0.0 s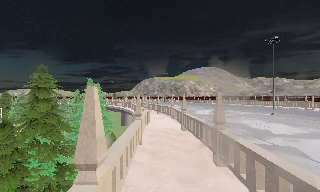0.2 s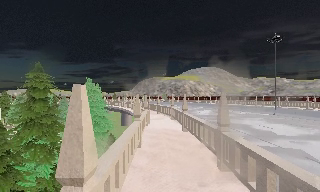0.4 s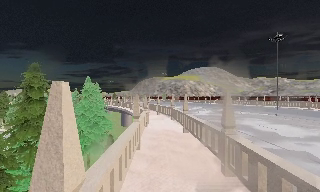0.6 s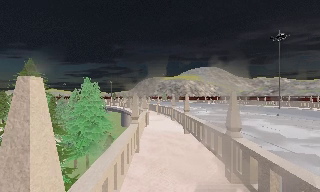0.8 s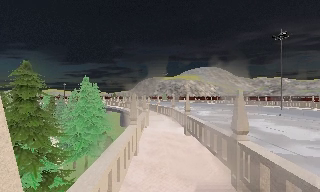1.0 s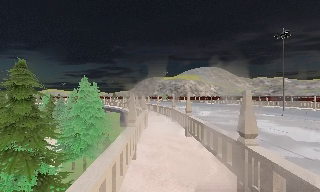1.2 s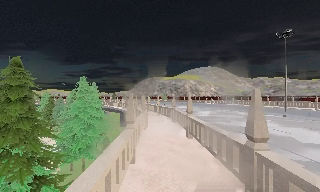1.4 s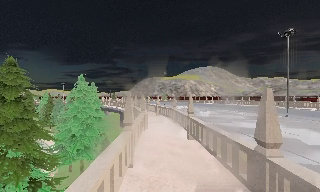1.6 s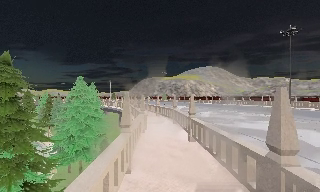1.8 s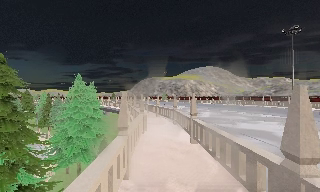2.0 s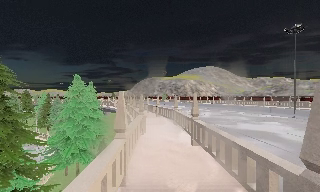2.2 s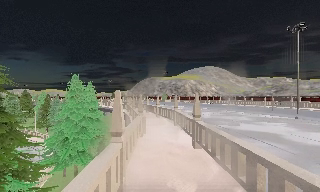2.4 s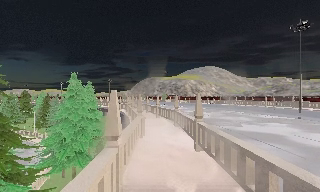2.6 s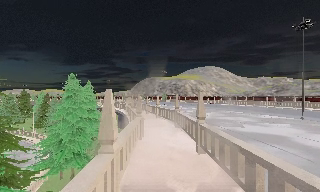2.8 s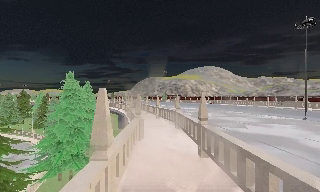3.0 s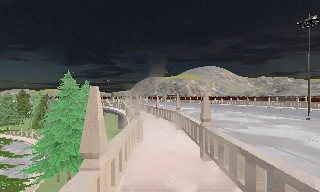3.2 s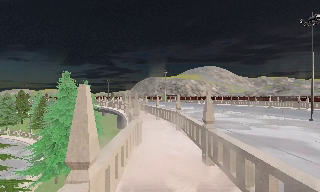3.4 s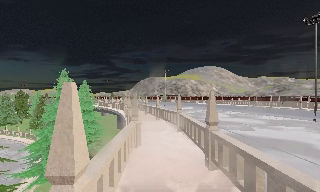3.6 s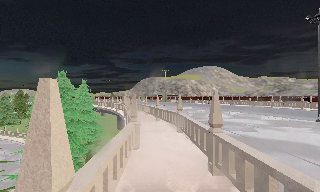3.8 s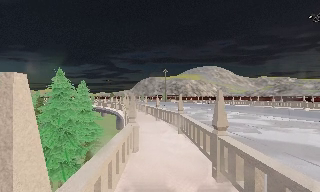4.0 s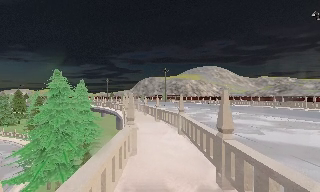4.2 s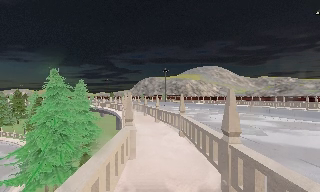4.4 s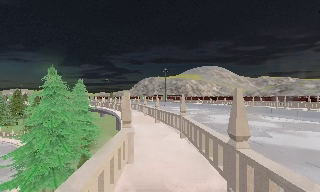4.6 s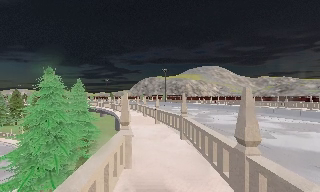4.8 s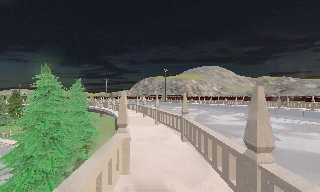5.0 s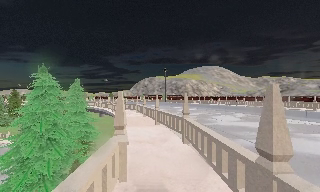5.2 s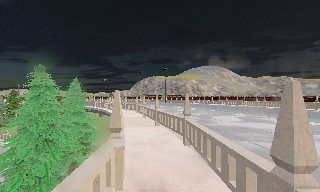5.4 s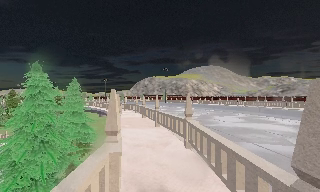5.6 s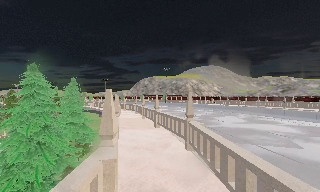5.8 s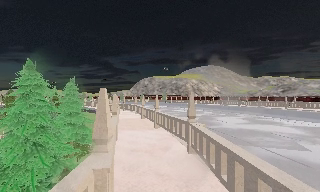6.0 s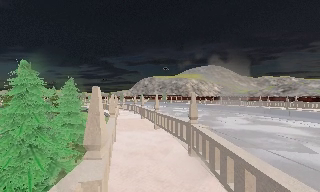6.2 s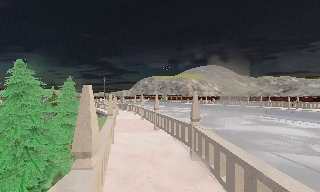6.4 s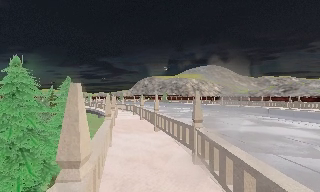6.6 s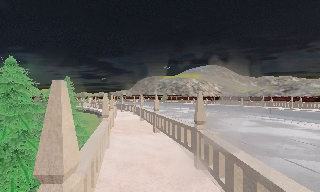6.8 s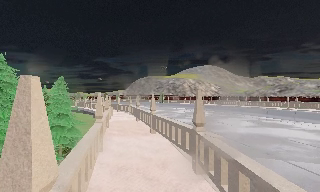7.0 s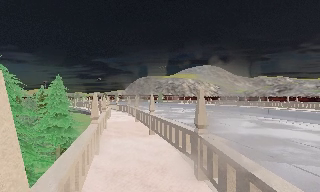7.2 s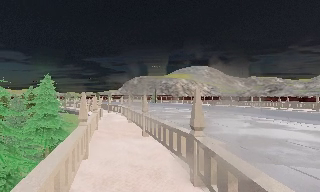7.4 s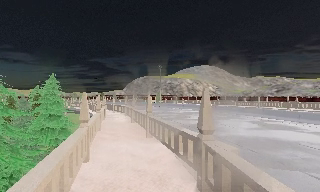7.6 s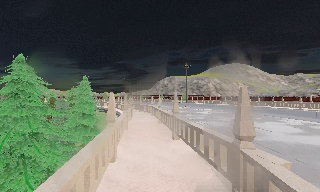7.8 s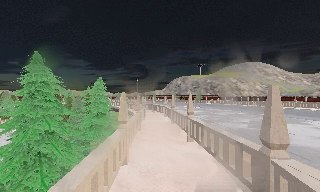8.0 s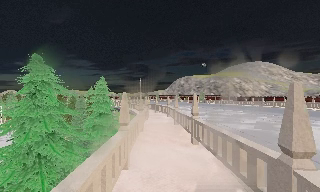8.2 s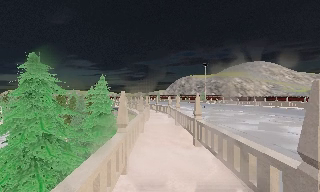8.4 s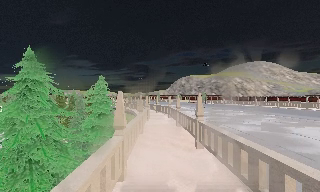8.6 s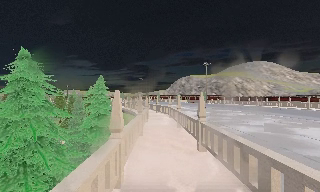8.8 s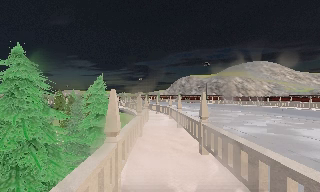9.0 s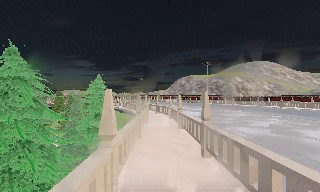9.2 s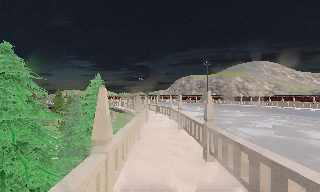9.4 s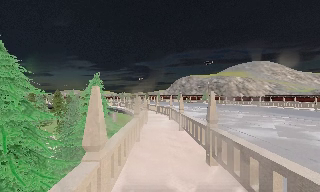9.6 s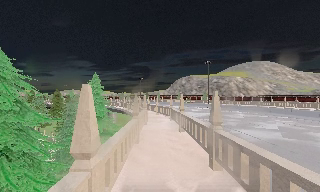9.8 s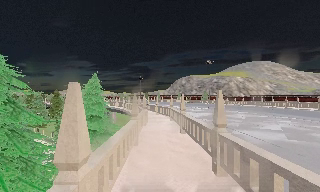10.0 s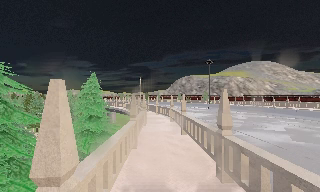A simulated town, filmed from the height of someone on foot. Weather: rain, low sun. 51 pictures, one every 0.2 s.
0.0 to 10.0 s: The camera pans to its left, which is counterclockwise from overhead, by about 15 degrees. It travels forward, about 20 m, so what stands in front looms larger.
The film runs forward here.
